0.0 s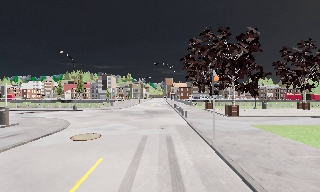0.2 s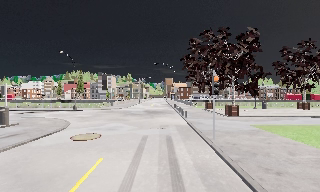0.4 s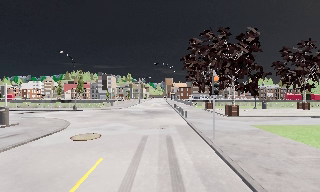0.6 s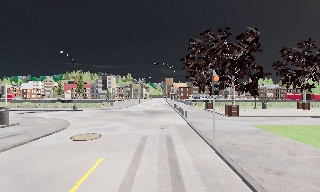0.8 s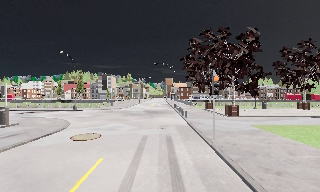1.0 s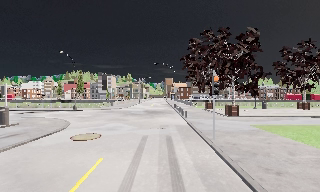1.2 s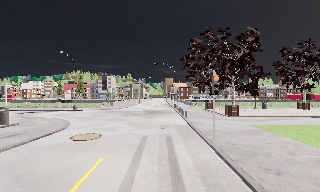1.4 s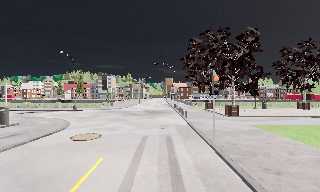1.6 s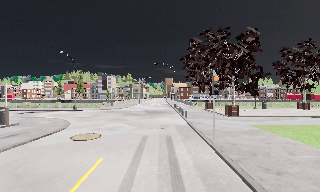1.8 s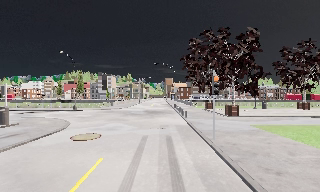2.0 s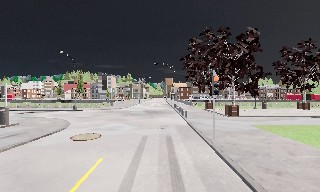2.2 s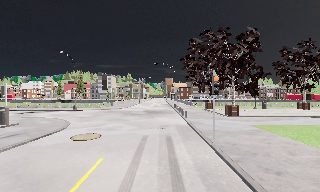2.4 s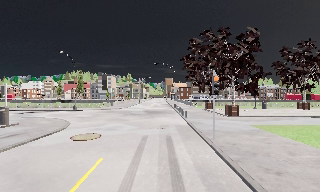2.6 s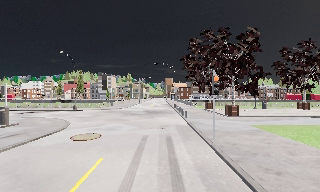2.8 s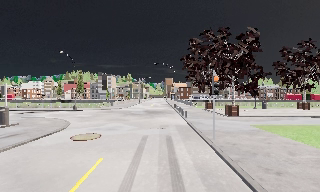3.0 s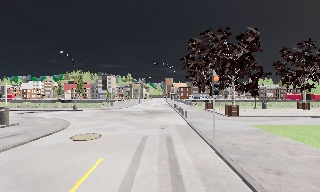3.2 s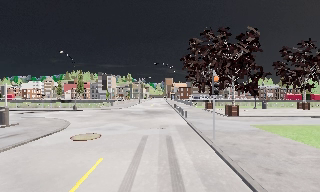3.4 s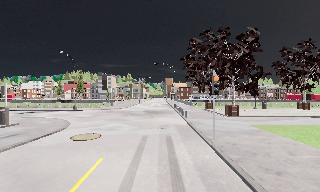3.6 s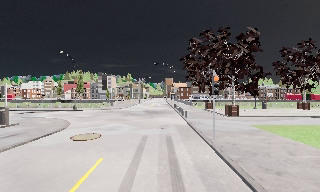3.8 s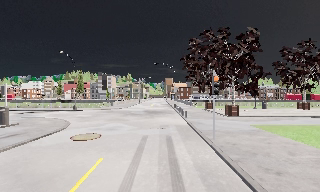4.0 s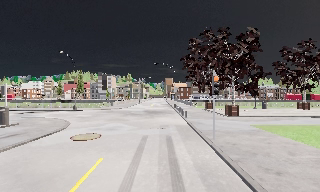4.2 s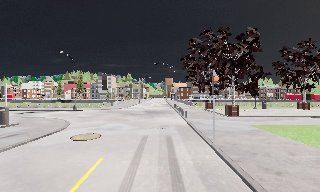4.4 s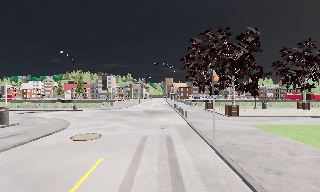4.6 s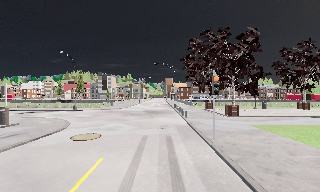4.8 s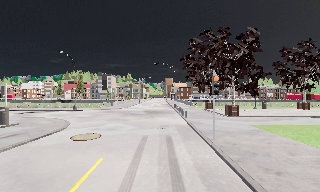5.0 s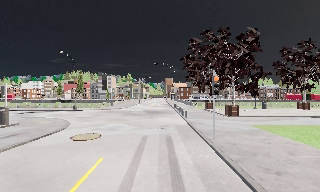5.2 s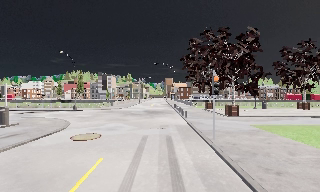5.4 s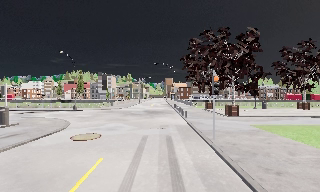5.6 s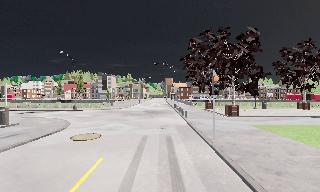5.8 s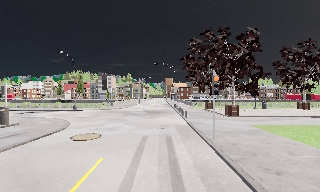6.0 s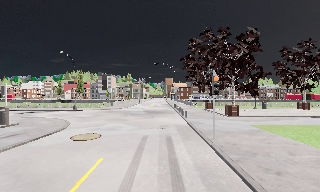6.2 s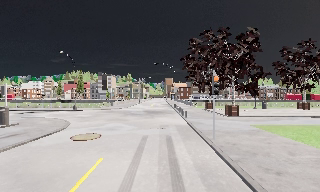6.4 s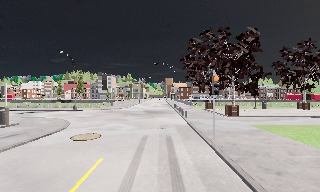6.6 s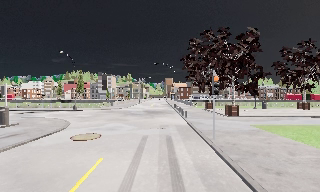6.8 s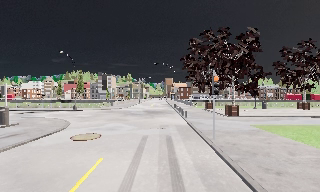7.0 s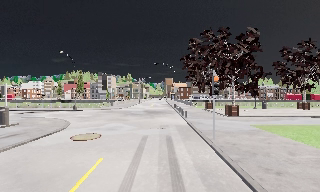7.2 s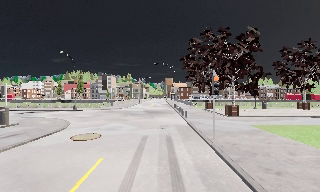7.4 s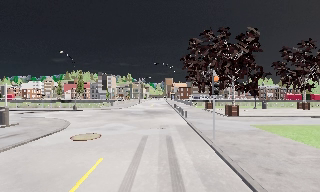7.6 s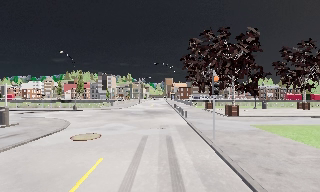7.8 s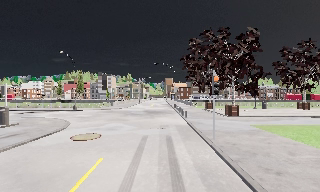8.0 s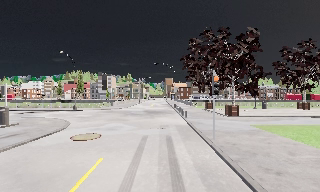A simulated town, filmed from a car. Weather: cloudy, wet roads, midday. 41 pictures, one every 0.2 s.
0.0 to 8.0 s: The camera keeps its place and its aim.
The film runs backward here.
